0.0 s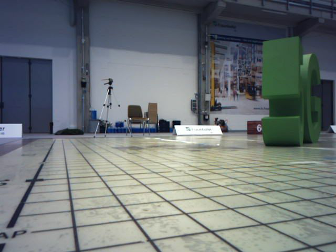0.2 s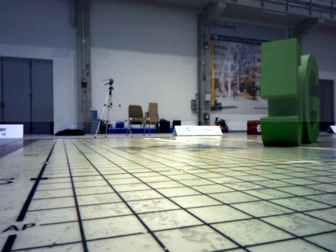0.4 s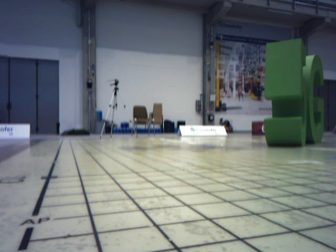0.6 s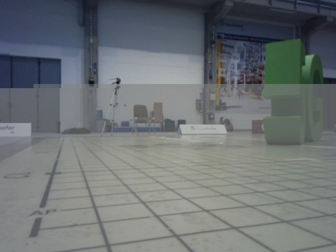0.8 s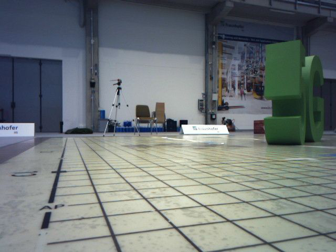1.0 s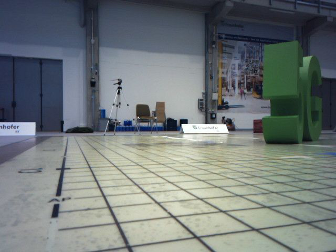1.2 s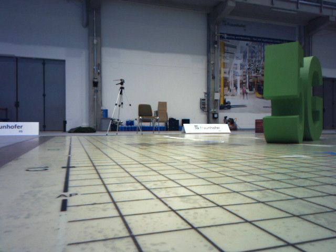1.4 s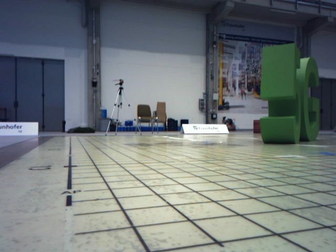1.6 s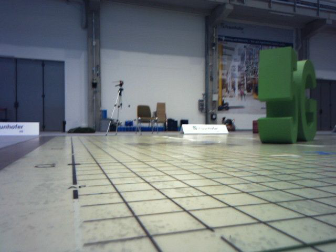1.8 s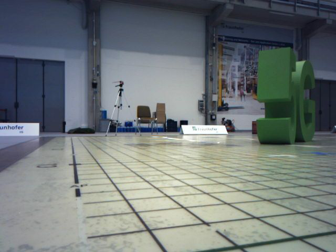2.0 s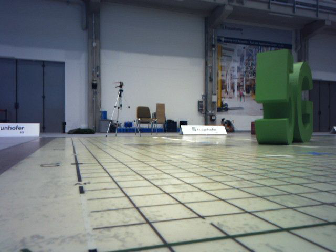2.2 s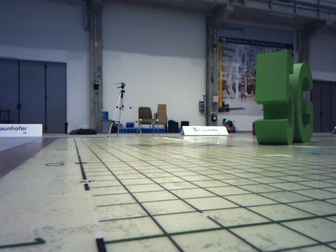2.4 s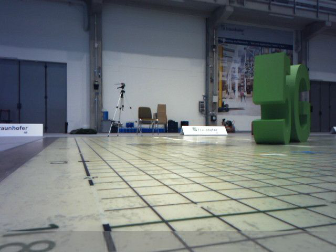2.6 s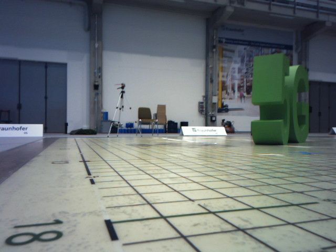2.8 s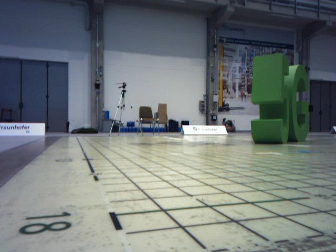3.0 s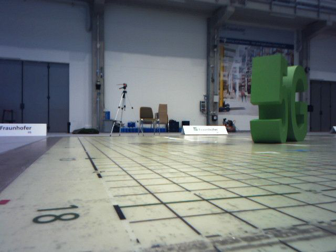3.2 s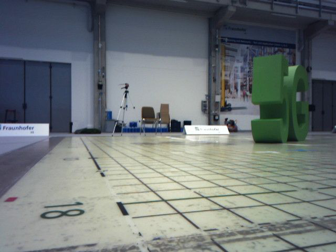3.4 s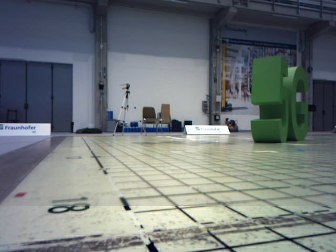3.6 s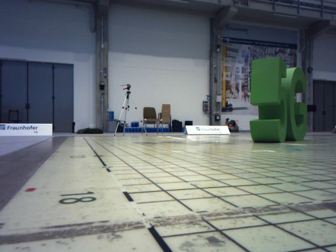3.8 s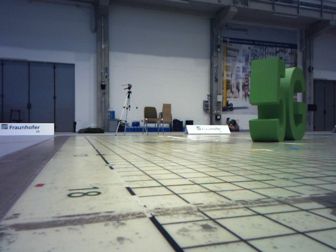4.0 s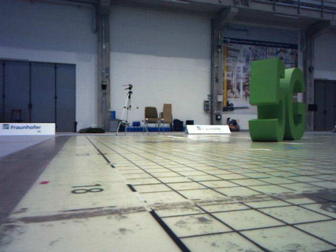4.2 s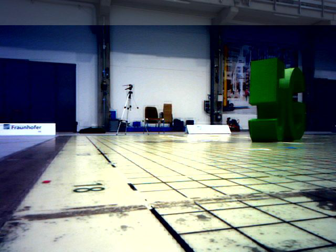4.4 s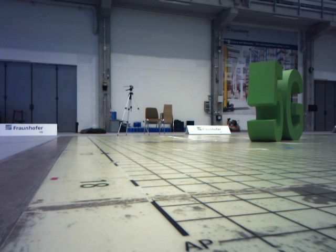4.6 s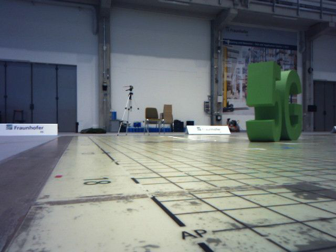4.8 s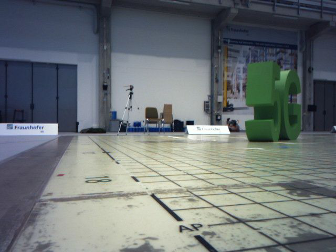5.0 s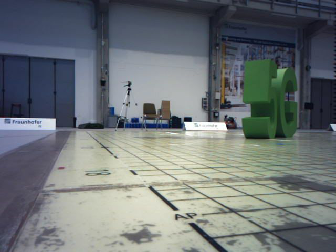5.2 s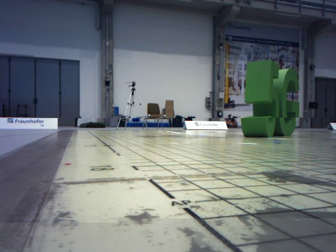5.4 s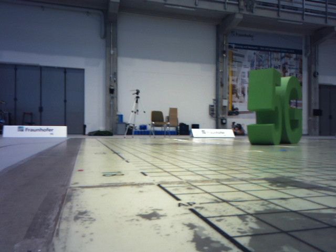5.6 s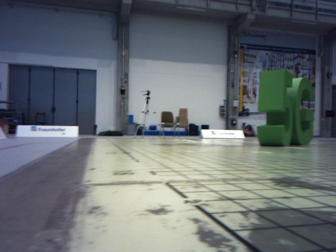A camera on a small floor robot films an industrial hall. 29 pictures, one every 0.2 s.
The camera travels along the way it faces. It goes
backward.
0.0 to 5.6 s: The camera travels backward, about 1.2 m, so what stands in front gets smaller.
The film runs backward here.
